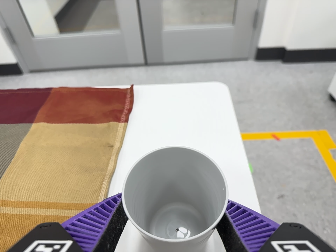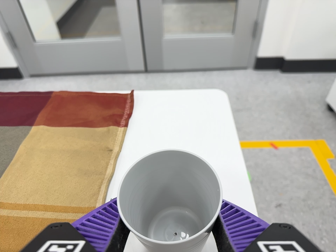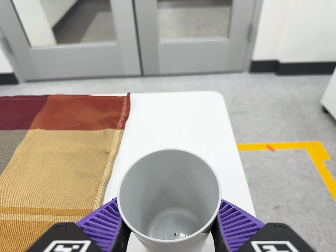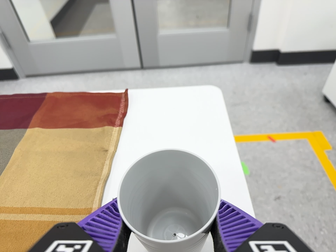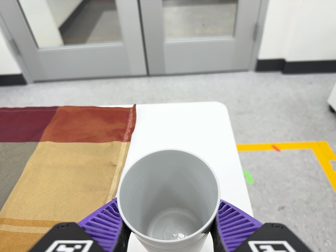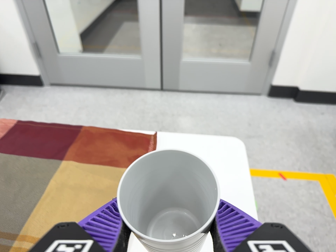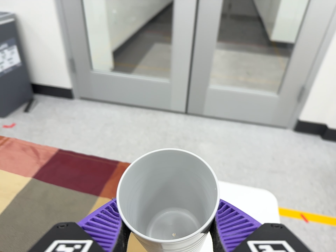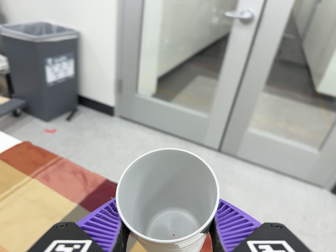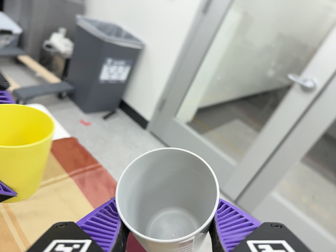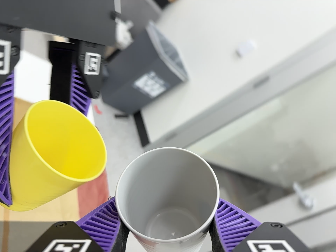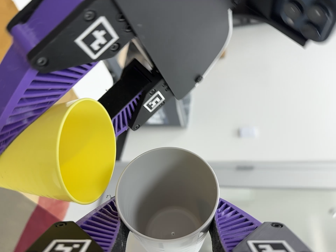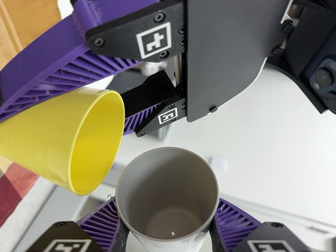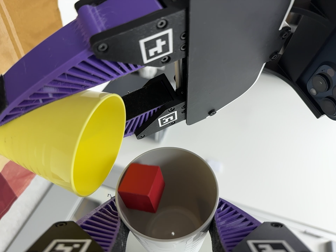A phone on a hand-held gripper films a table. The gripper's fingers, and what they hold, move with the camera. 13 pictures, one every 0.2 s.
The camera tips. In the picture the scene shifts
downward.
The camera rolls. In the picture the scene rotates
clockwise.
0.0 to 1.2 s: The camera travels toward the top of its view, to its left and backward, about 12 cm, so close, fixed things drift downward. Its aim tips toward the top of its view by about 10 degrees, and the scene shifts downward. It rolls about its line of sight by about 10 degrees, and the scene rotates clockwise.
1.2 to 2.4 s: The camera travels to its left and toward the top of its view, about 30 cm, so close, fixed things drift to the right. Its aim tips toward the top of its view by about 30 degrees, and the scene shifts downward. It rolls about its line of sight by about 115 degrees, and the scene rotates clockwise.
The film runs backward here.
